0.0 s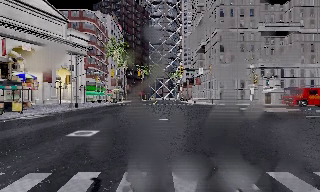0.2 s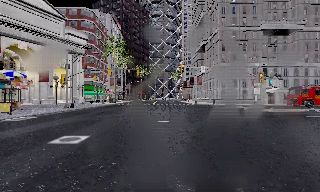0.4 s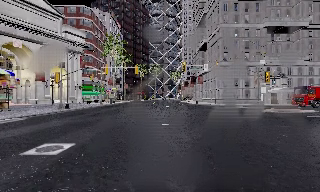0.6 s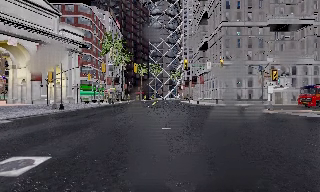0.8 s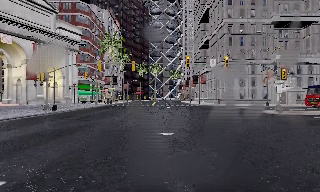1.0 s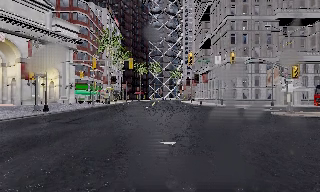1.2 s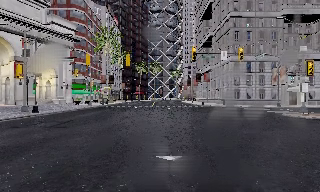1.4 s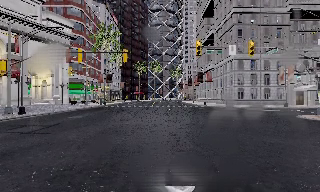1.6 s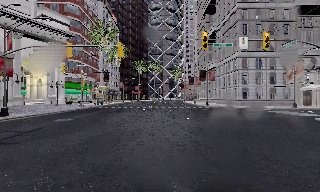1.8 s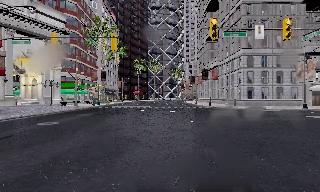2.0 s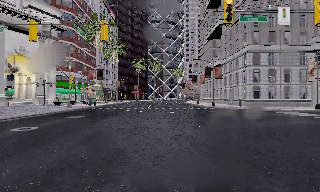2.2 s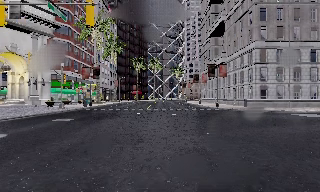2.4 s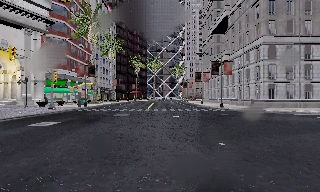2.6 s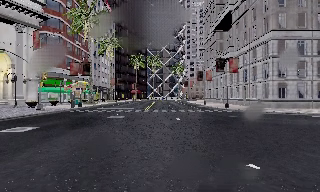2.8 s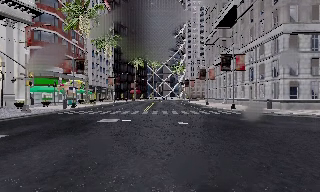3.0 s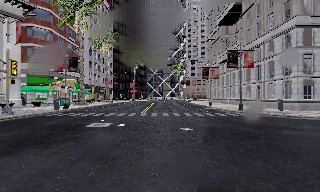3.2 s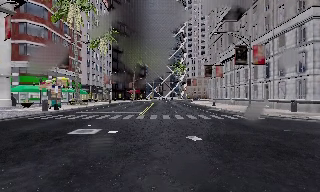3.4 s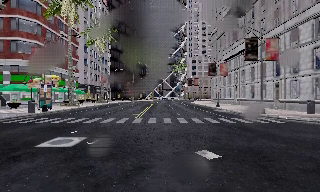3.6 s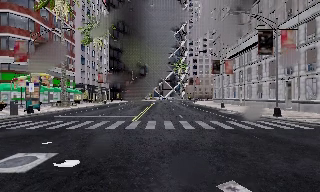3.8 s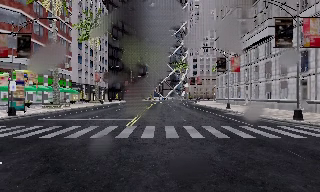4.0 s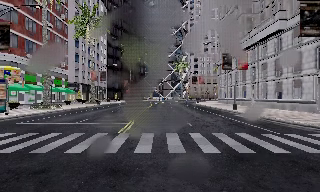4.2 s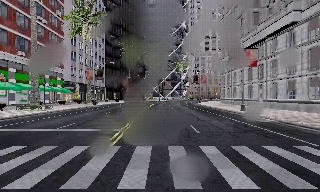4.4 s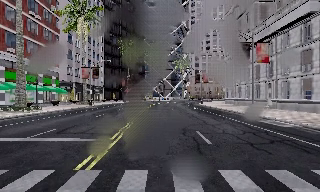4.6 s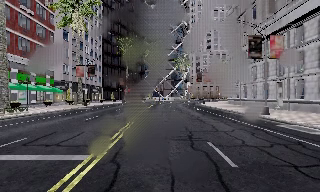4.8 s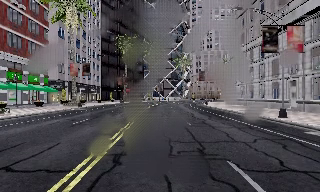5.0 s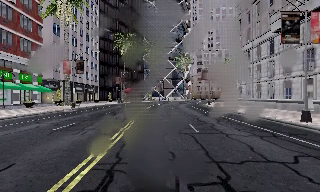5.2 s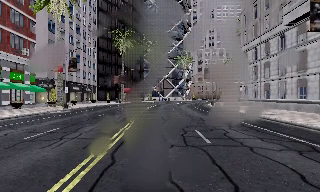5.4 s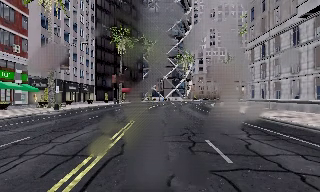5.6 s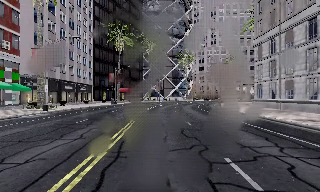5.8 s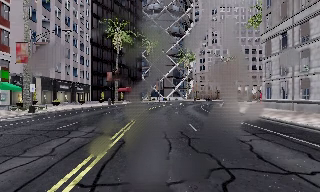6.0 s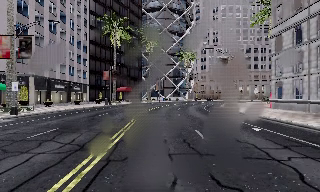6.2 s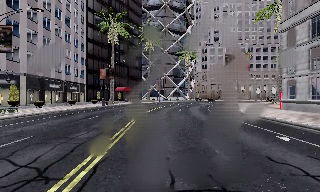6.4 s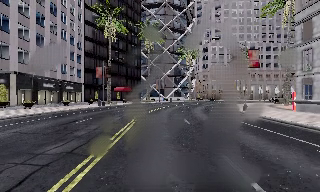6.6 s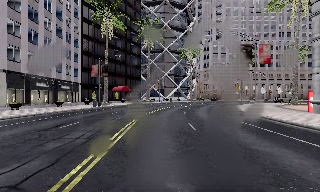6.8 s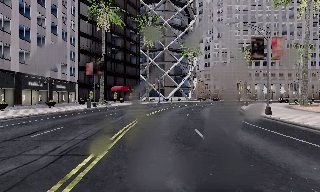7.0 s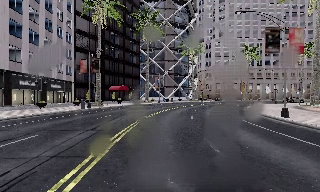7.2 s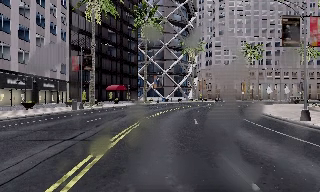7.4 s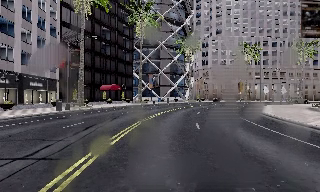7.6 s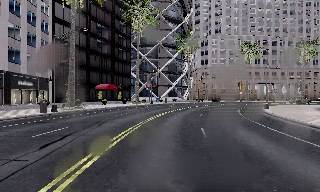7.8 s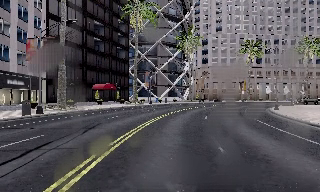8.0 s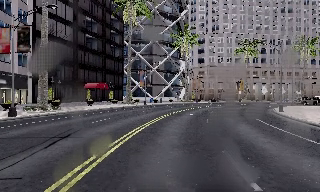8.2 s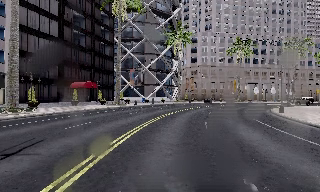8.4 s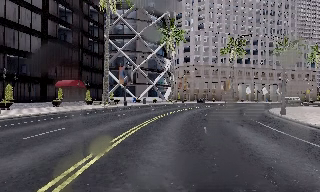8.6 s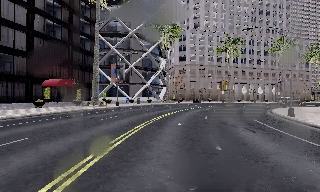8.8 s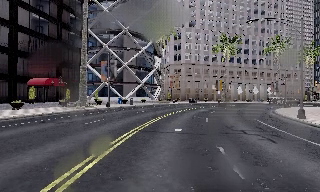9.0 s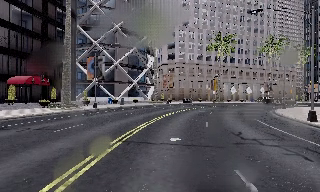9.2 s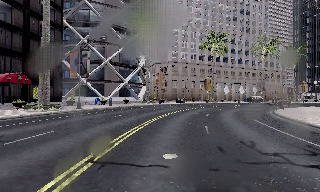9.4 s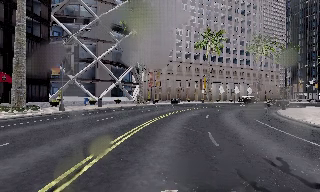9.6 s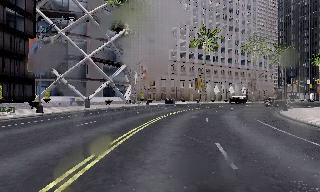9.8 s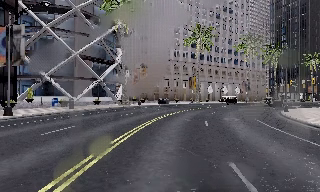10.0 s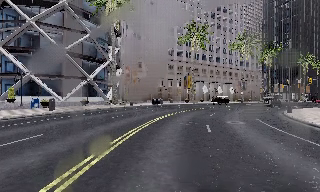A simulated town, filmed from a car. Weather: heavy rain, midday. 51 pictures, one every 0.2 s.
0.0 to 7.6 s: The camera travels forward, about 65 m, so what stands in front looms larger.
7.6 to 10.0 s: The scene slides to the left, as the camera pans about 25 degrees to its right. It travels forward, about 20 m, so what stands in front looms larger.
The film runs forward here.
